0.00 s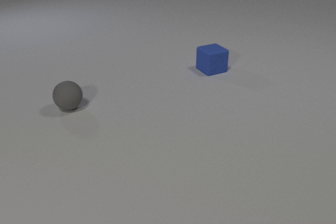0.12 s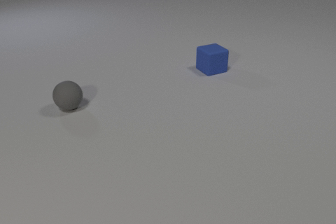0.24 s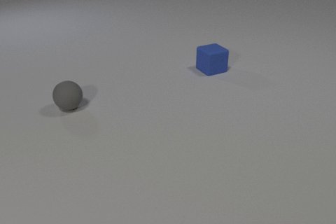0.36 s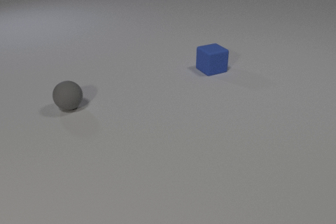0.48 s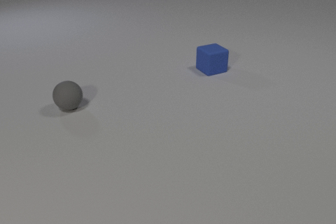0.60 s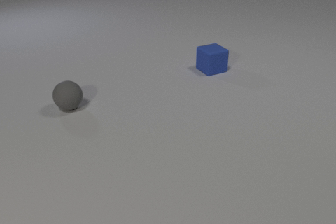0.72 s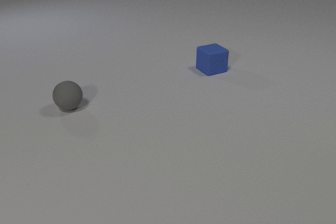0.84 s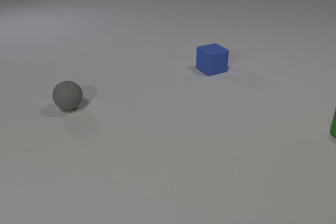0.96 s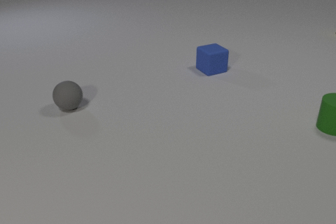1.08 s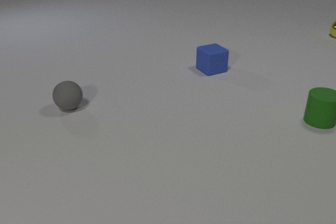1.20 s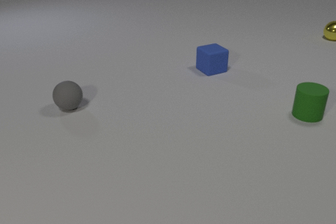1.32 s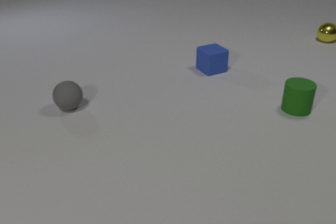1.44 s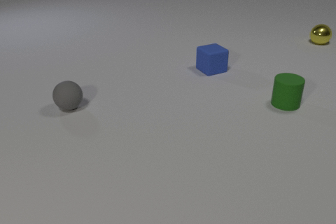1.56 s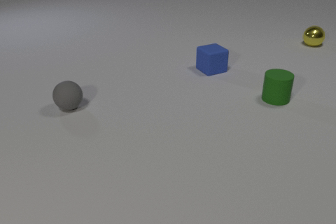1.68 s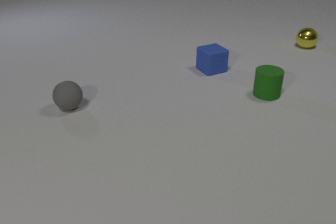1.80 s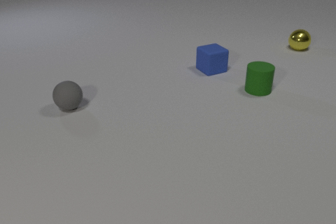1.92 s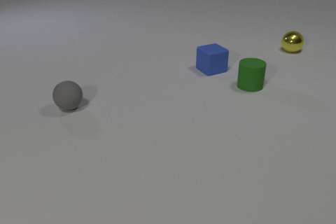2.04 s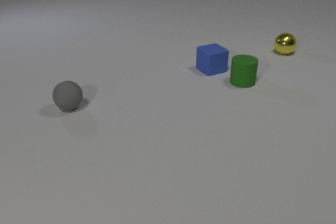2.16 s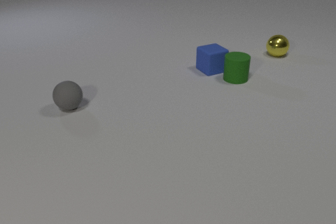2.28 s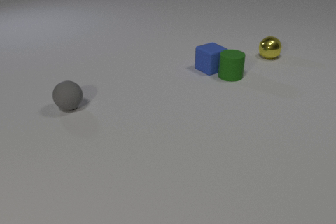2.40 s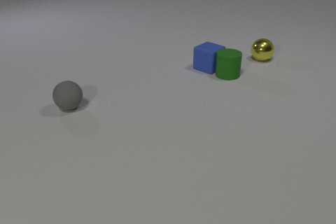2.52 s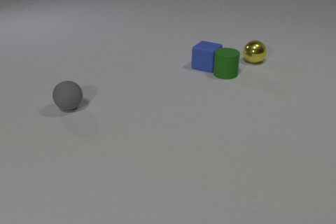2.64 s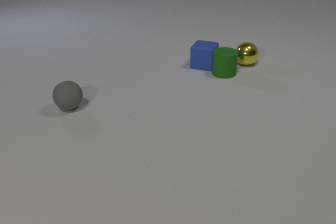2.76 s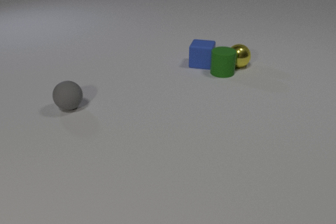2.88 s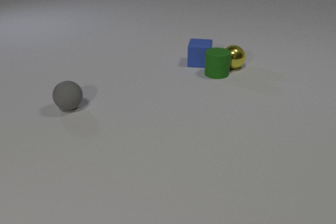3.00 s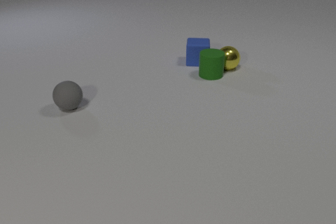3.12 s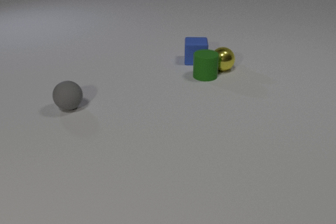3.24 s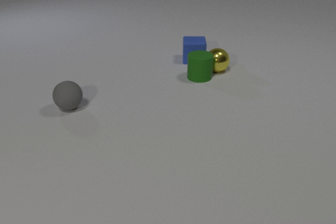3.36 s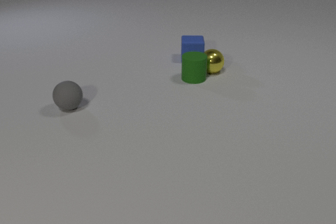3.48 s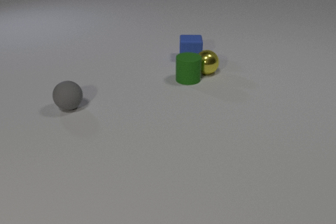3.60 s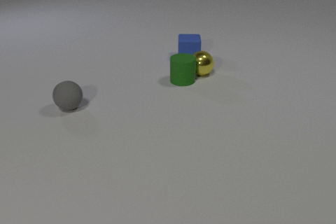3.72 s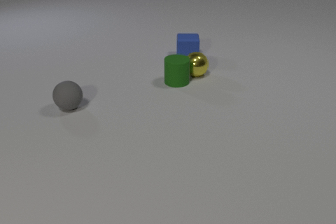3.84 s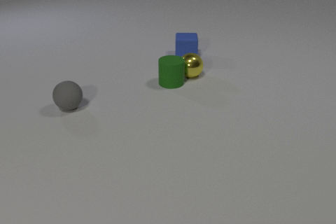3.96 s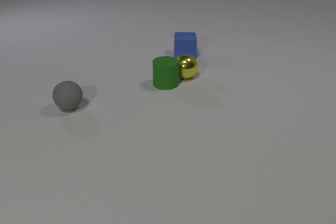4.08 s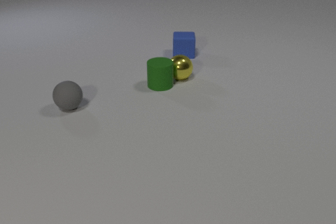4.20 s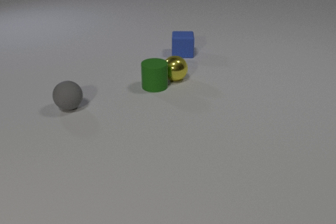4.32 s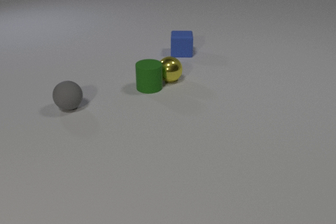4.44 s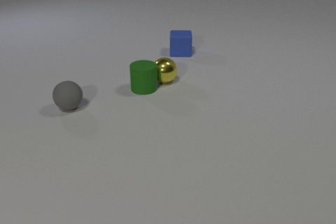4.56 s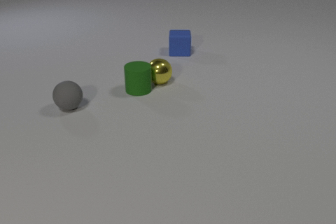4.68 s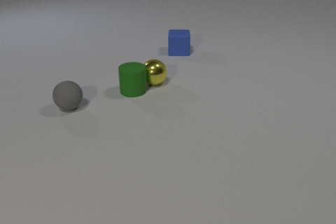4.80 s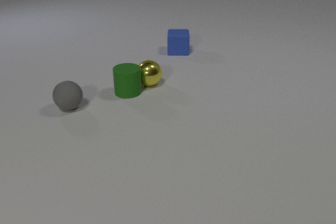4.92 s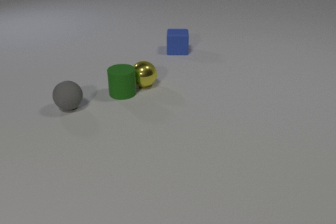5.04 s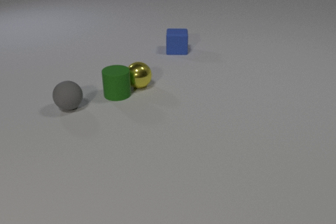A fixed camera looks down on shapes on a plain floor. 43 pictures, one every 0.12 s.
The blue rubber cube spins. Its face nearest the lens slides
to the right.
The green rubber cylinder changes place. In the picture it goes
to the left.
0.00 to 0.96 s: The green rubber cylinder comes in at the right edge, slides to the left and away from the camera.
0.96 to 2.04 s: The green rubber cylinder slides to the left and away from the camera. The yellow metal sphere comes in at the right edge, rolls toward the camera and to the left.
2.04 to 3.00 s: The green rubber cylinder slides to the left. The blue rubber cube slides away from the camera and to the left, spins so that its near face slides to the right, counterclockwise seen from above. The yellow metal sphere rolls to the left and toward the camera. The green rubber cylinder and the blue rubber cube collide. The green rubber cylinder and the yellow metal sphere collide.
3.00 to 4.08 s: The green rubber cylinder slides to the left and toward the camera. The blue rubber cube slides away from the camera and to the left. The yellow metal sphere rolls to the left and toward the camera.
4.08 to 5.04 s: The green rubber cylinder slides to the left and toward the camera. The blue rubber cube slides away from the camera and to the left. The yellow metal sphere rolls to the left and toward the camera.
What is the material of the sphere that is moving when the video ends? metal.
What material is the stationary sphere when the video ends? rubber.
How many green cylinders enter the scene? 1.
